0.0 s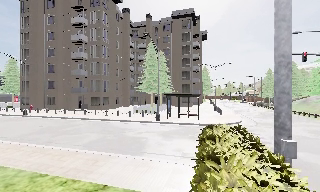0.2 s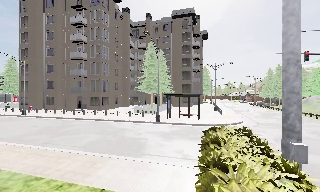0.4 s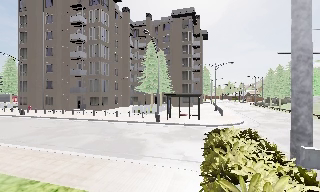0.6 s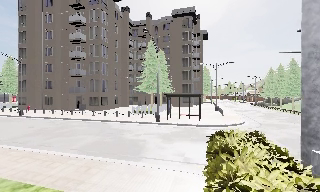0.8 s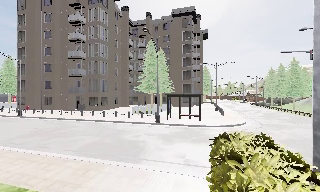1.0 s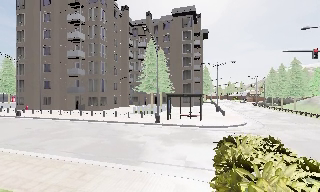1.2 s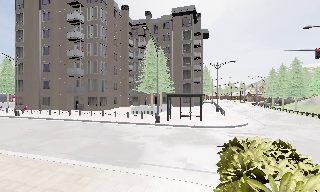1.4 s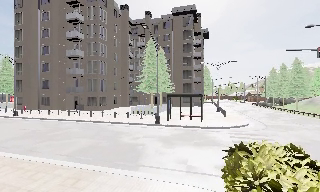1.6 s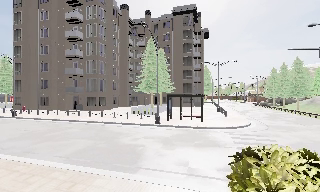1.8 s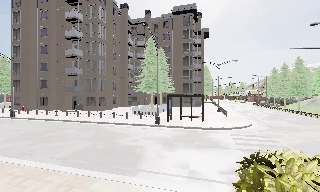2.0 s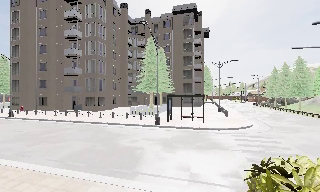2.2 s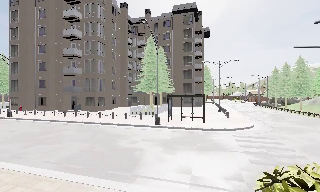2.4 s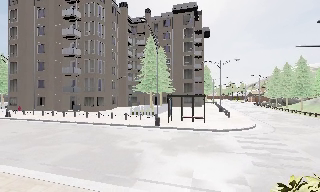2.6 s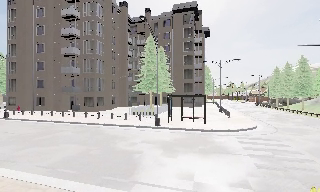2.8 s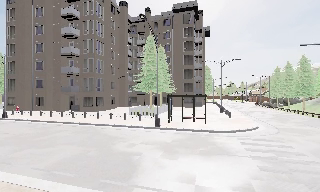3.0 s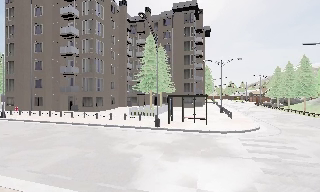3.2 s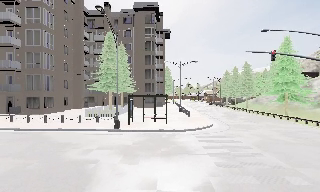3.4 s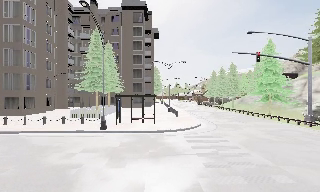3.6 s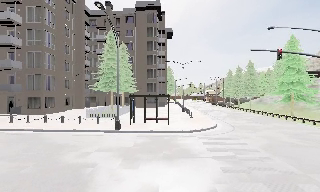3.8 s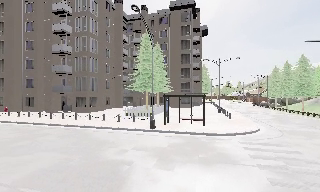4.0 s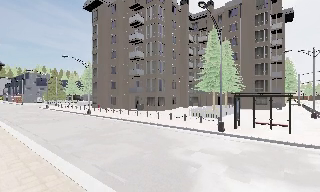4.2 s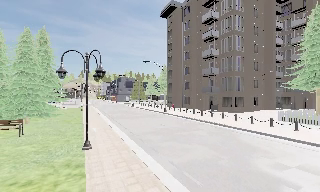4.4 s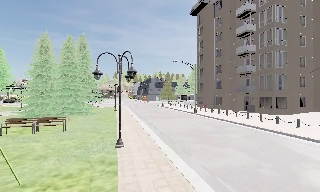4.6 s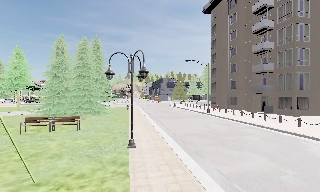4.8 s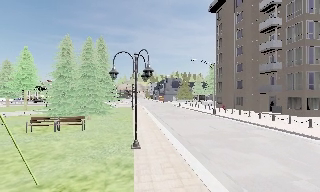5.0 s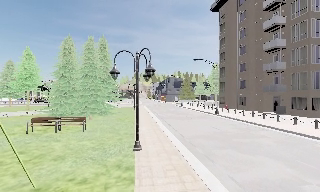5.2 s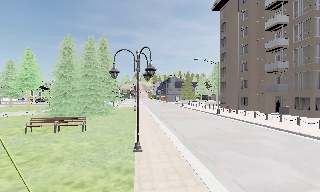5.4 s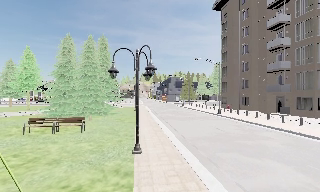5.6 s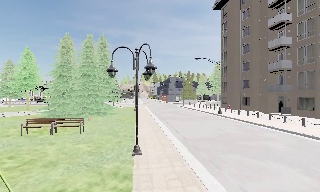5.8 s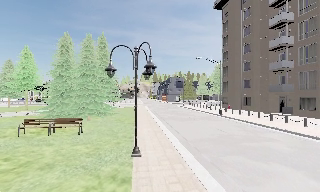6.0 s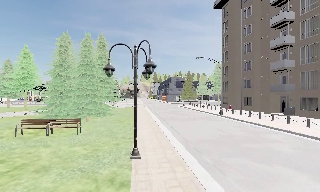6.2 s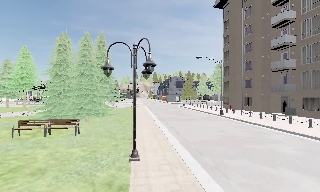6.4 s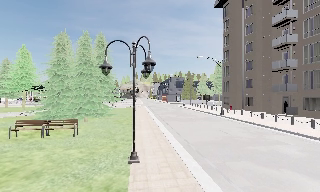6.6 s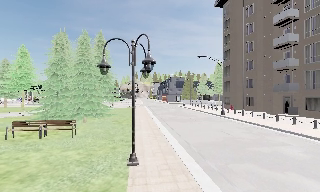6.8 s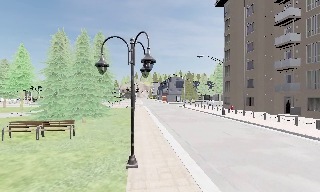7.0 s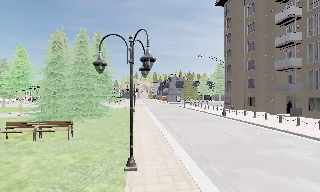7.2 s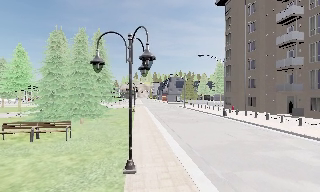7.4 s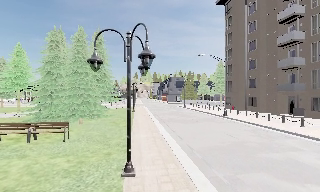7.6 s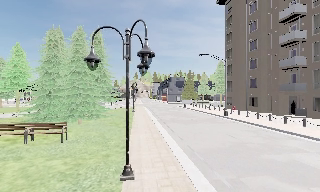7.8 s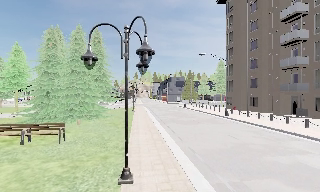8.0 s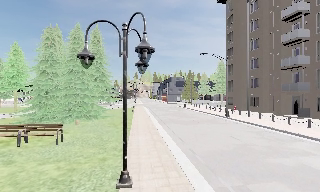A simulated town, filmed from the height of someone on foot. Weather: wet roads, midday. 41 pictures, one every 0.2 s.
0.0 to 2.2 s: The camera travels forward, about 2 m, so what stands in front looms larger.
2.2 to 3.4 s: The scene slides to the left, as the camera pans about 20 degrees to its right. It travels forward, about 1 m, so what stands in front looms larger.
3.4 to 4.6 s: The camera swings to its left by about 80 degrees, and the scene slides to the right. It travels forward, about 1 m.
4.6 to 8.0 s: The camera travels forward, about 3.5 m, so what stands in front looms larger.
The film runs forward here.
